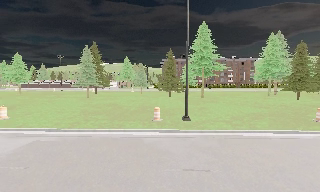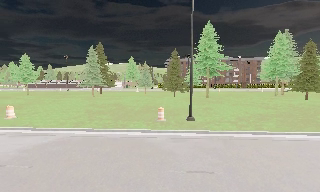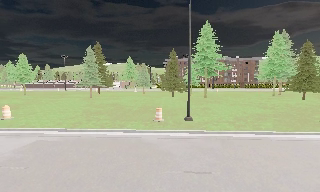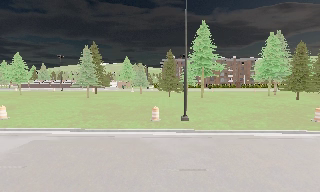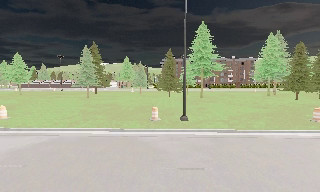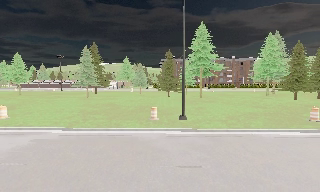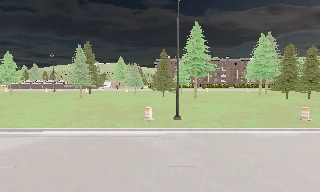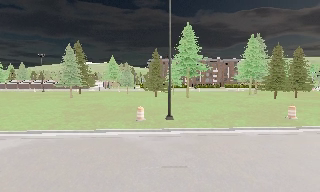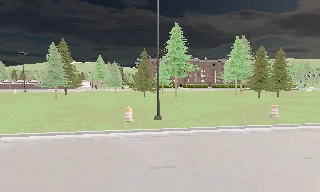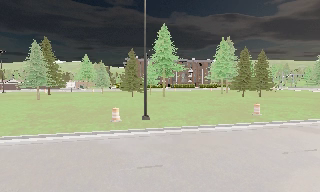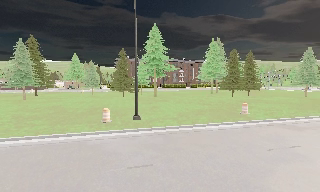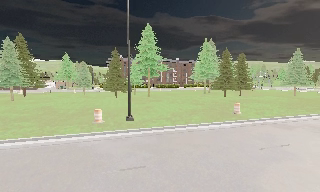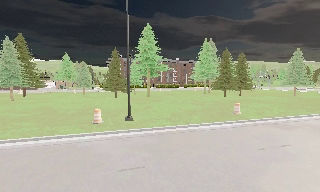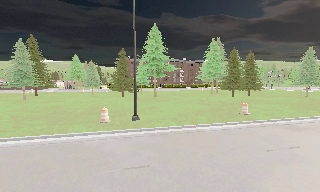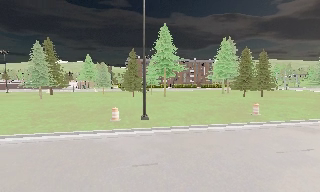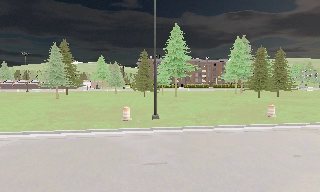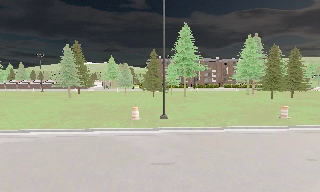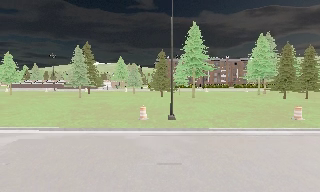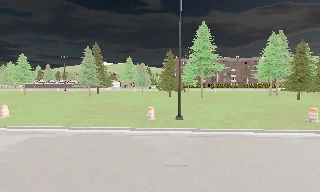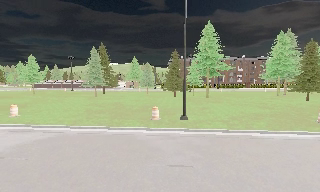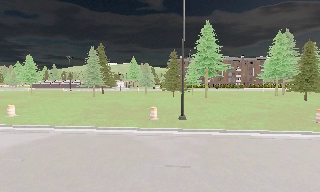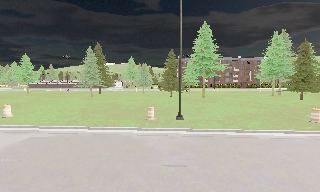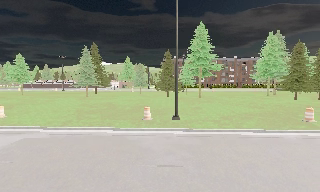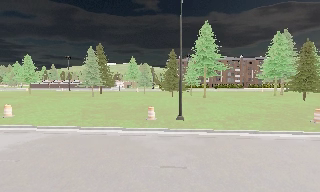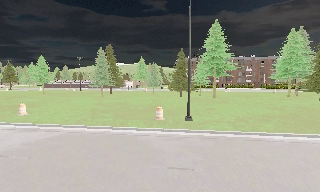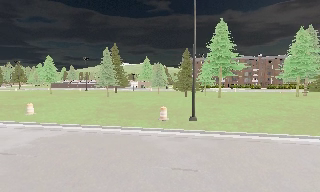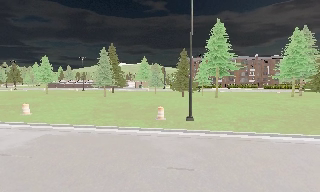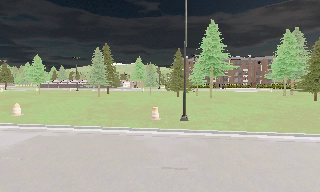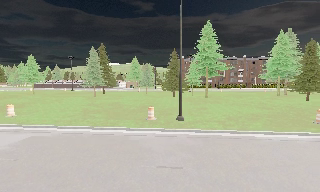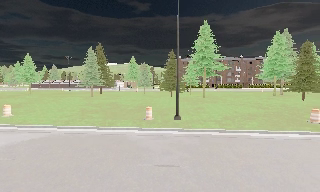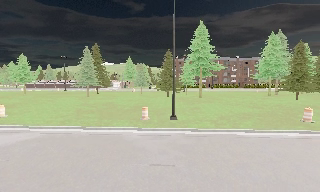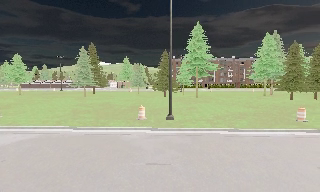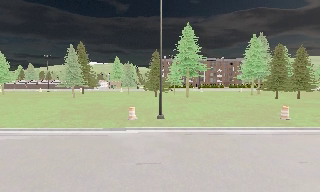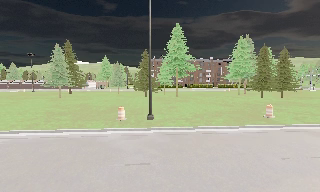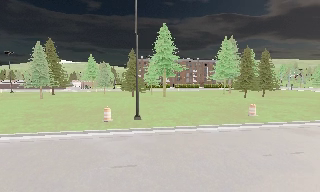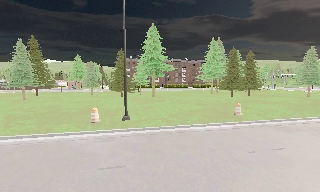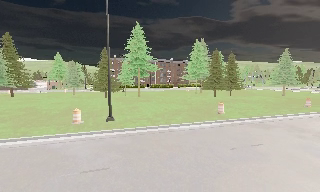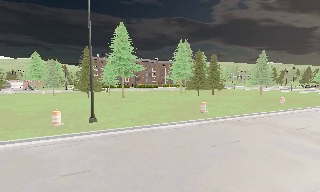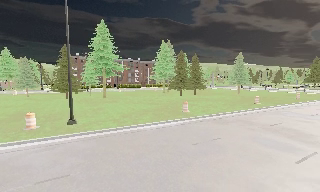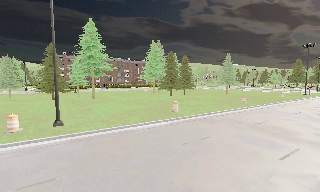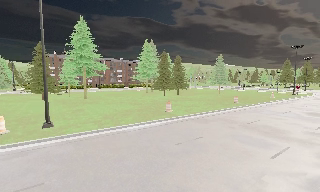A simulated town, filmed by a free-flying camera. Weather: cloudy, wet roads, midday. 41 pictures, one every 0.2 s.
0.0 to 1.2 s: The camera shifts only a little, or ends up much as it began.
1.2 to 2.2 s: The camera swings to its right by about 15 degrees, and the scene slides to the left.
2.2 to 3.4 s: The scene slides to the right, as the camera pans about 15 degrees to its left.
3.4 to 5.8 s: The camera travels to its right, about 0.5 m.
5.8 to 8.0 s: The camera pans to its right, which is clockwise from overhead, by about 40 degrees. It travels to its right, about 0.5 m, so close, fixed things drift to the left.
The film runs forward here.
